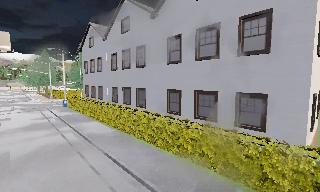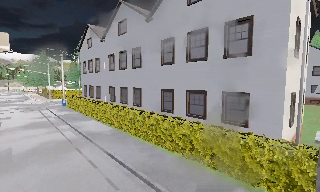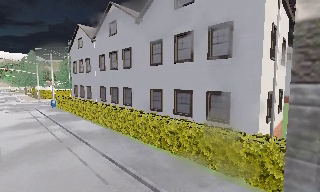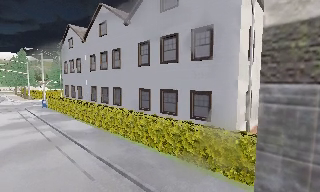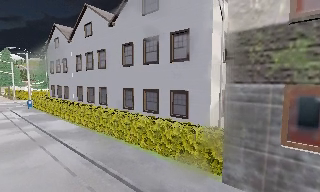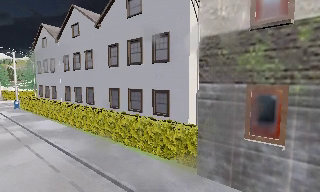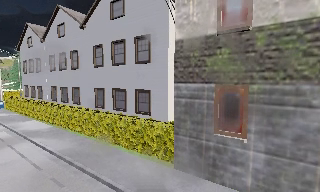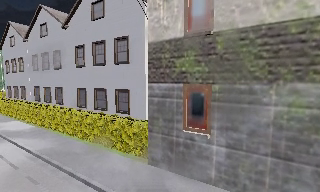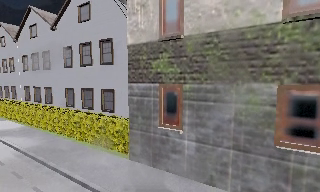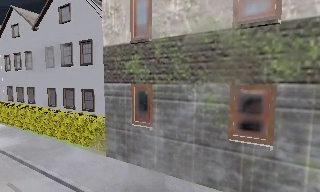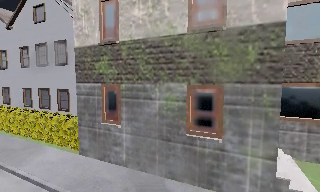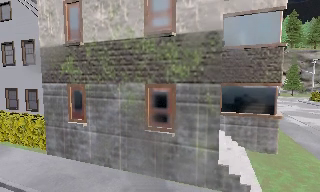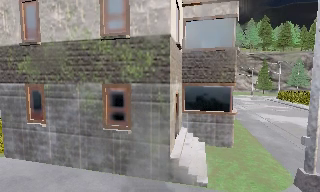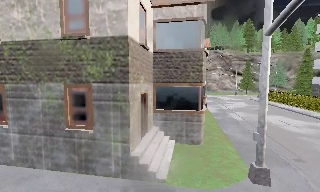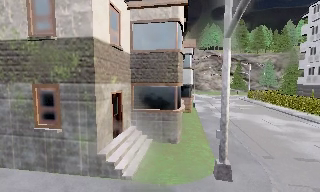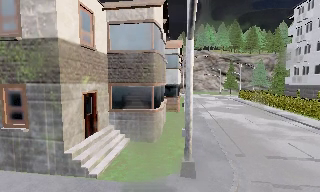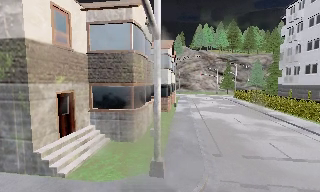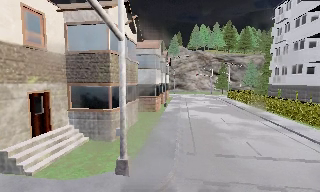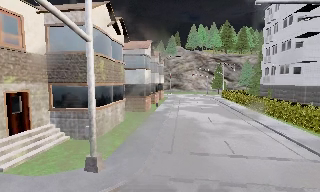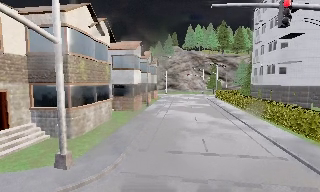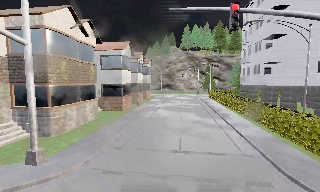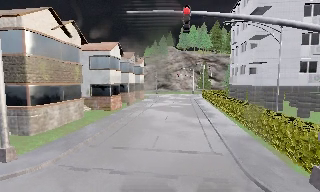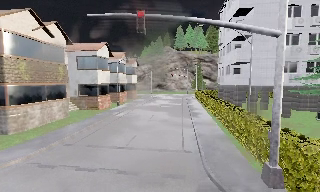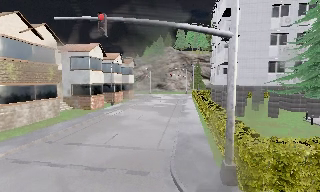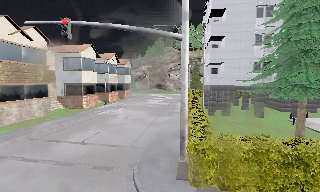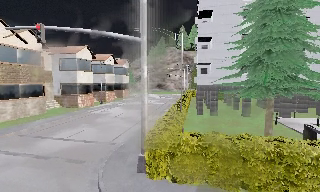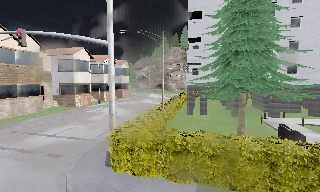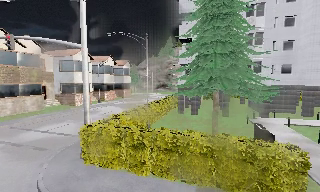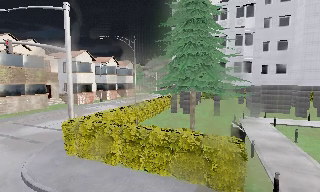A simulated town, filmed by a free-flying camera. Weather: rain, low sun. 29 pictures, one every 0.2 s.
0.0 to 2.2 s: The scene slides to the left, as the camera pans about 30 degrees to its right. It travels to its right and backward, about 8 m, so close, fixed things drift to the left. It gains speed.
2.2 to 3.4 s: The camera pans to its right, which is clockwise from overhead, by about 10 degrees. It travels to its right, about 7 m, so close, fixed things drift to the left.
3.4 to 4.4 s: The camera travels to its right, about 8 m, so close, fixed things drift to the left.
4.4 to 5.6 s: The camera pans to its left, which is counterclockwise from overhead, by about 15 degrees. It travels to its right, about 11 m, so close, fixed things drift to the left.
The film runs backward here.
